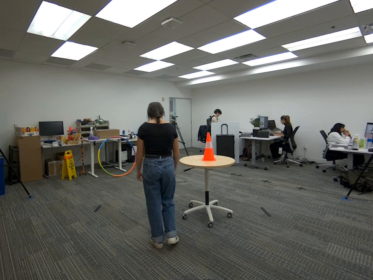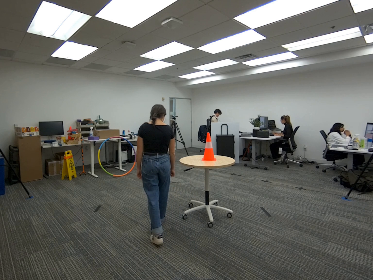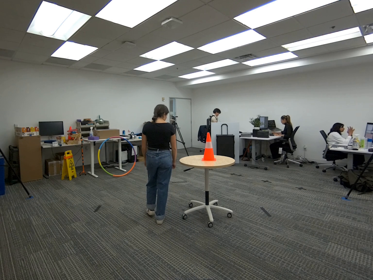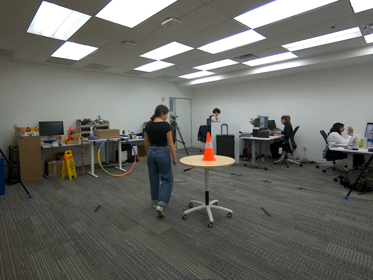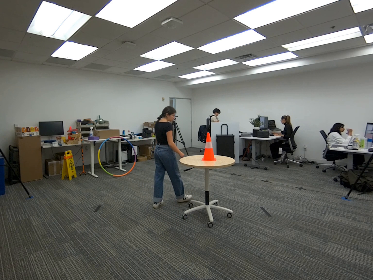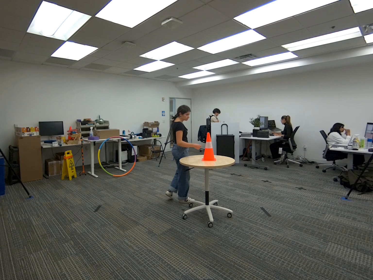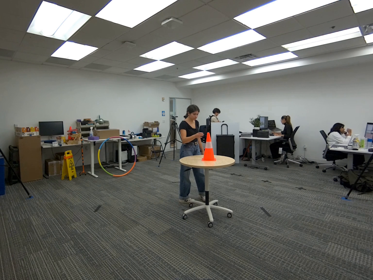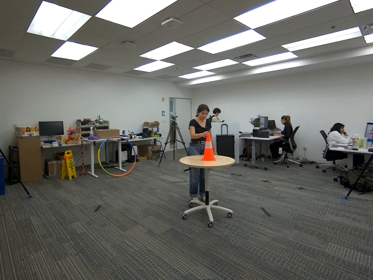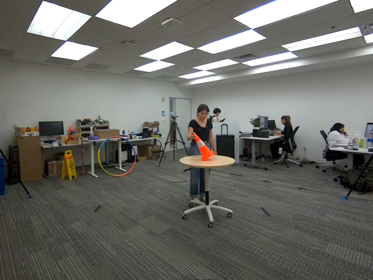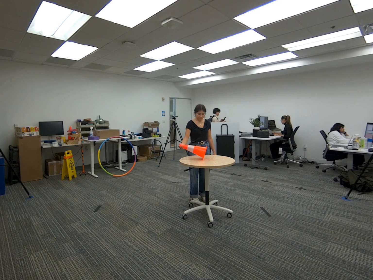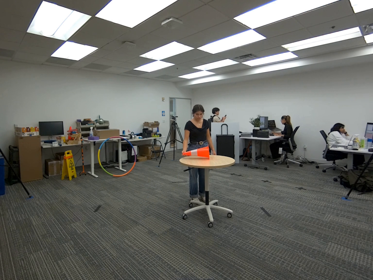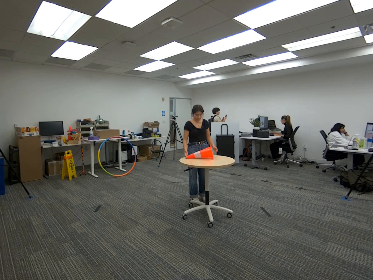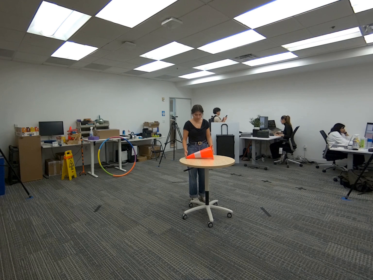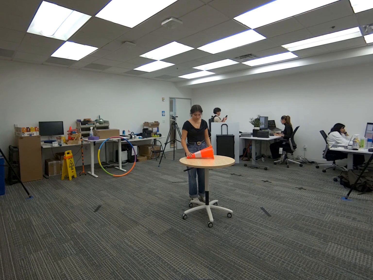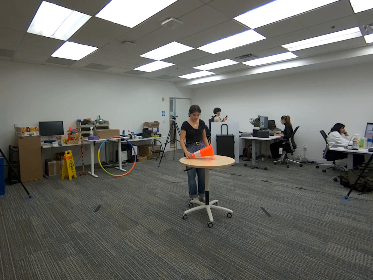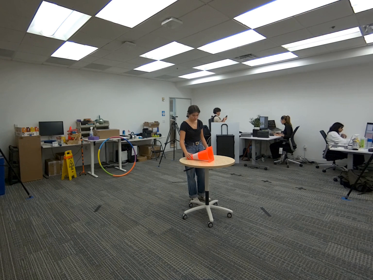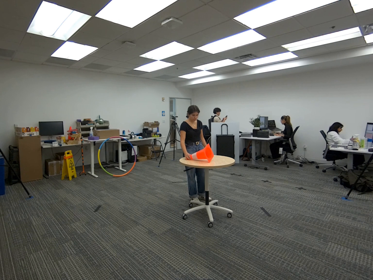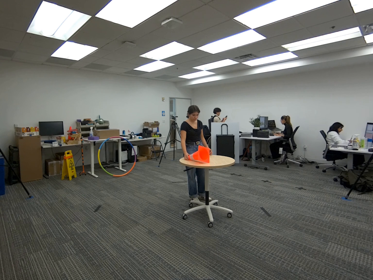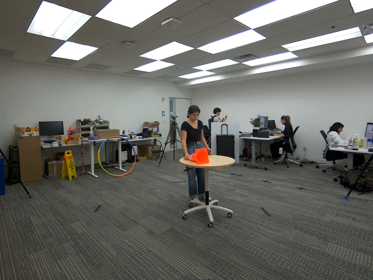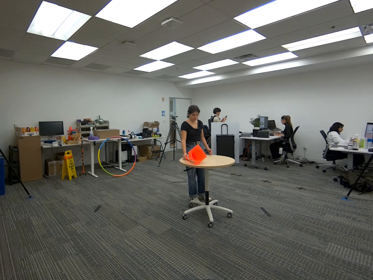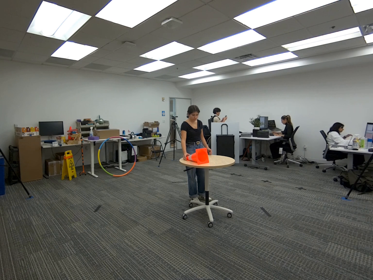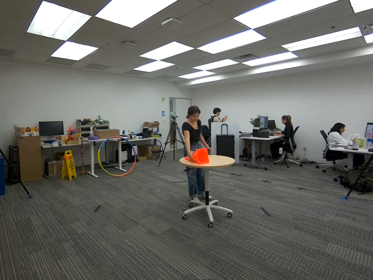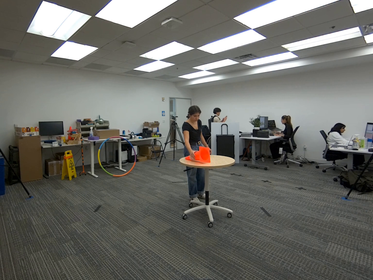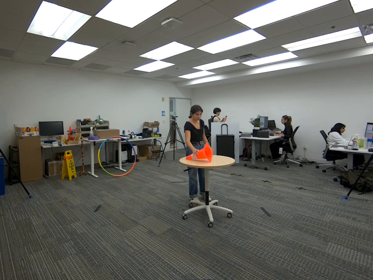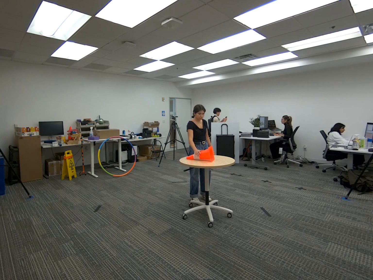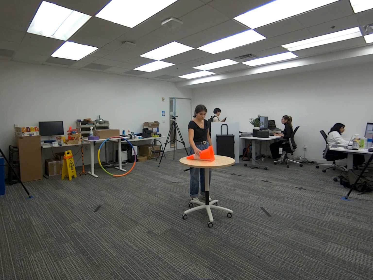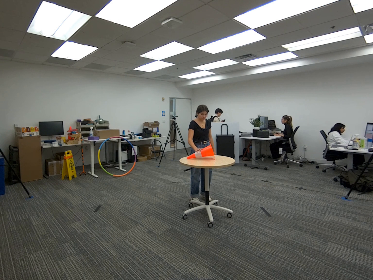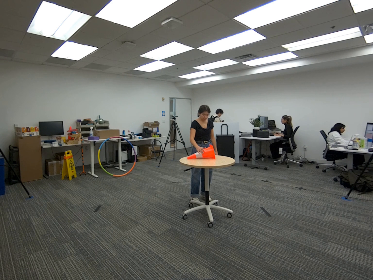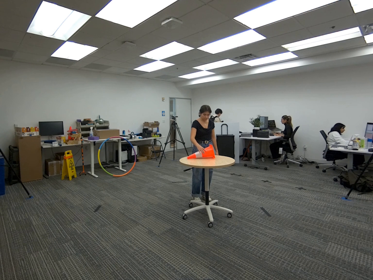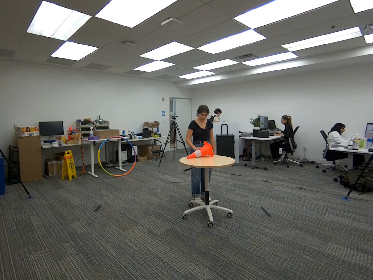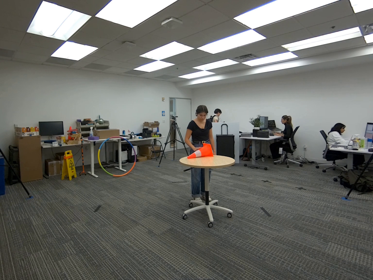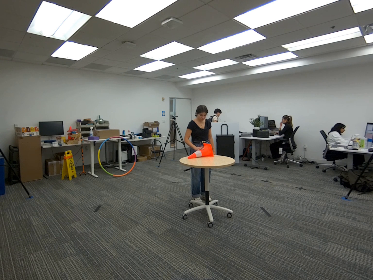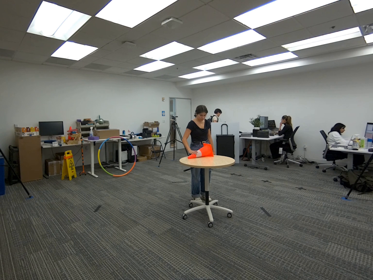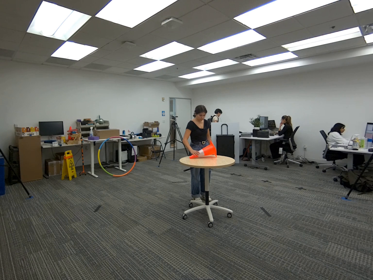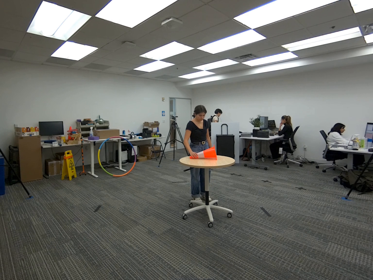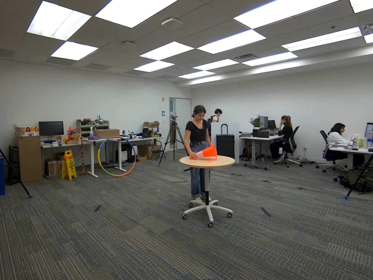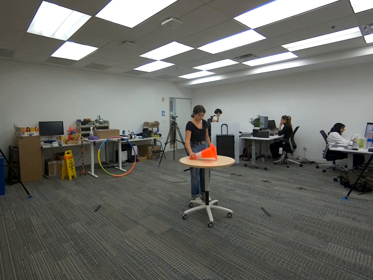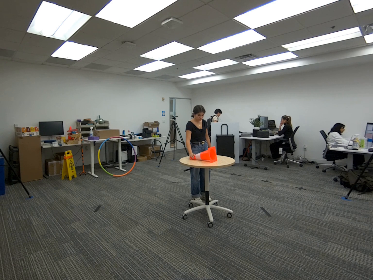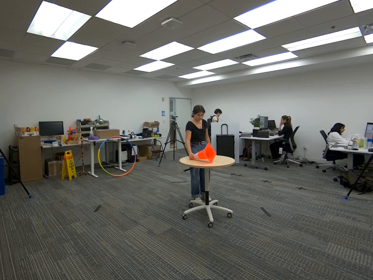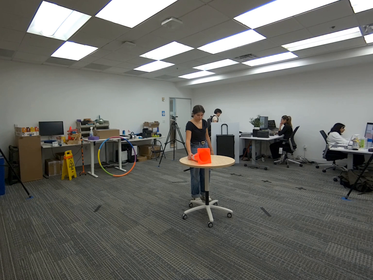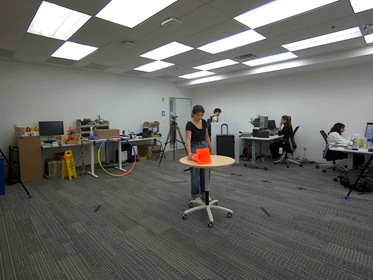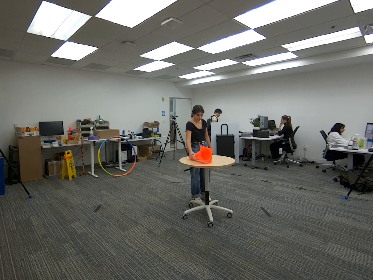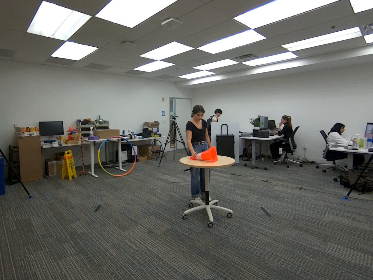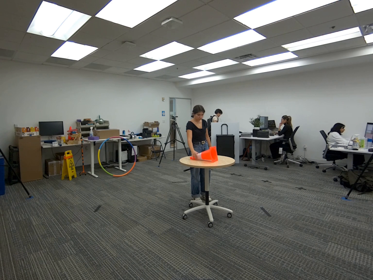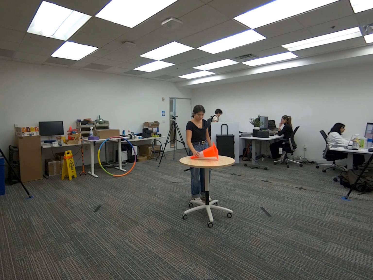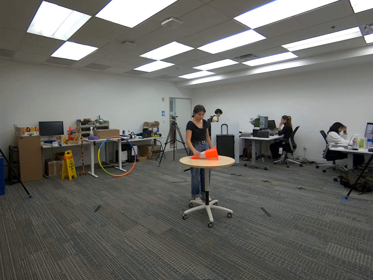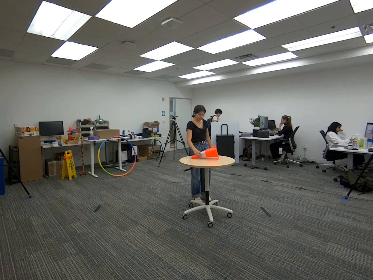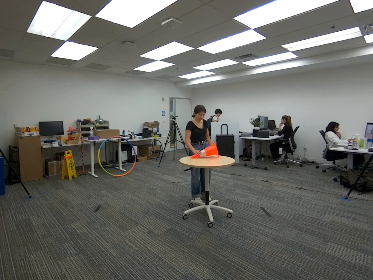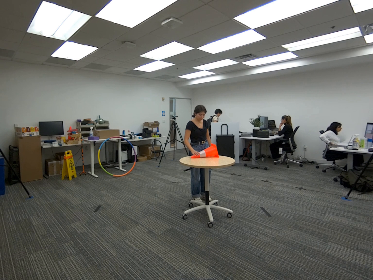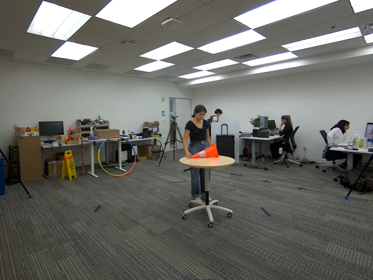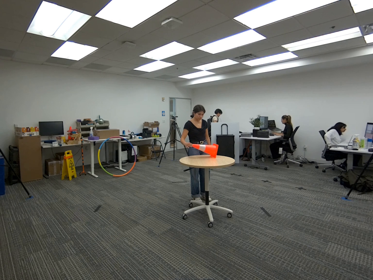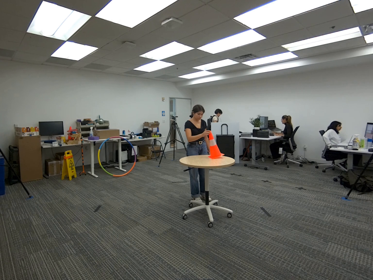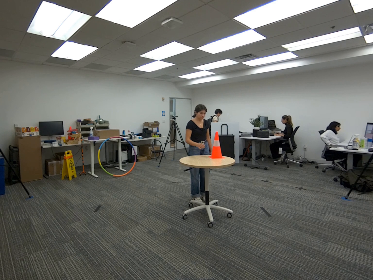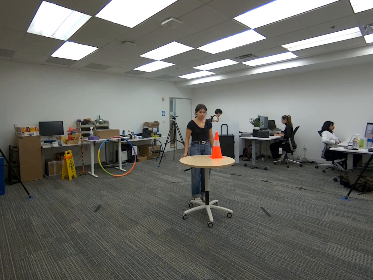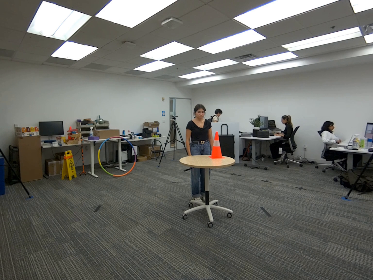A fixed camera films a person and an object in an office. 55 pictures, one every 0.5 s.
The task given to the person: Walk to the traffic cone on the round table, place it on the cone's side and proceed to roll the cone on the table until finish.
